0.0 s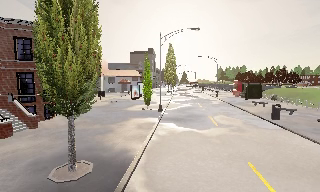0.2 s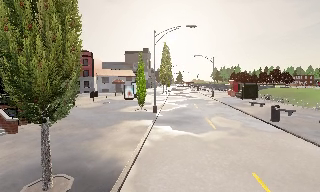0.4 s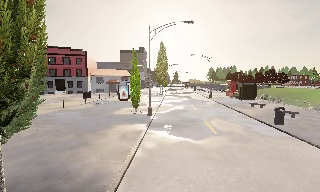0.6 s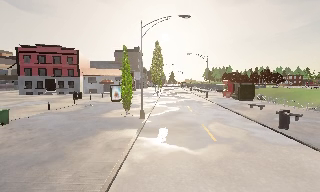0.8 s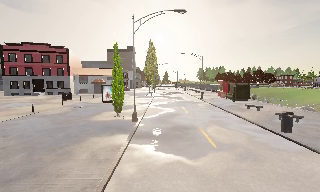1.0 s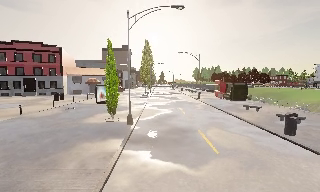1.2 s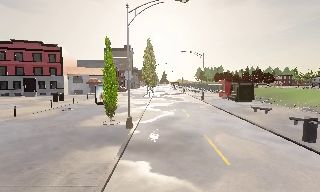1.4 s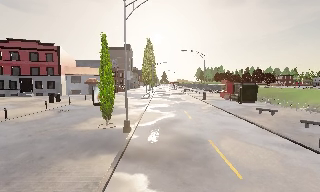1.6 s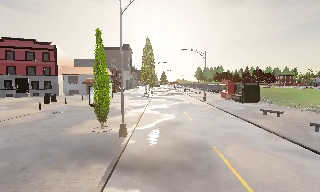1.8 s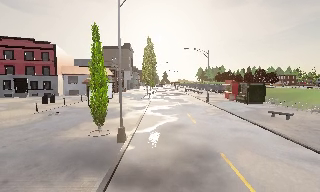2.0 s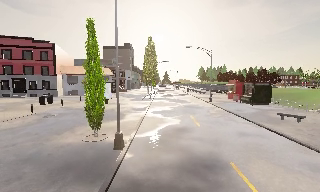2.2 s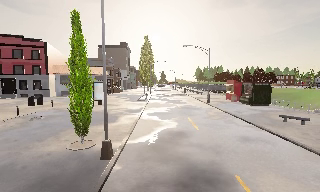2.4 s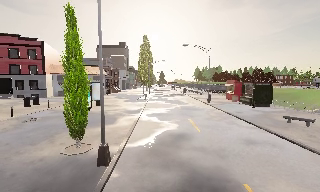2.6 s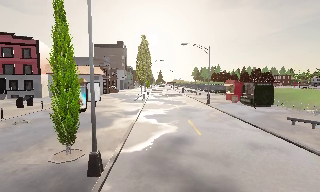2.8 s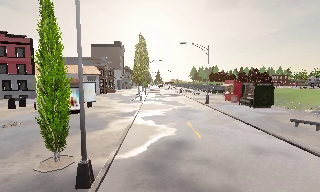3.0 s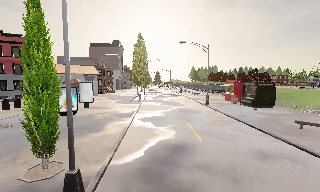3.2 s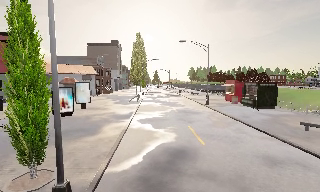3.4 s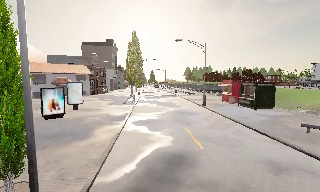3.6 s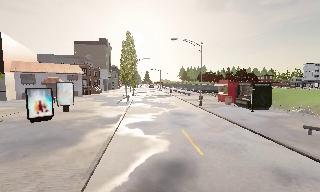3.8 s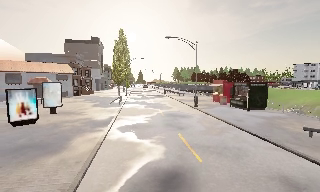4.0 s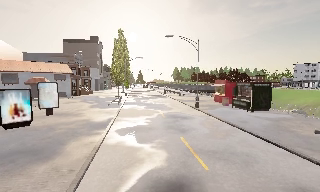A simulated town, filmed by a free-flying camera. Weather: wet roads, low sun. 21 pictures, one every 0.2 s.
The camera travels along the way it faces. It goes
forward.
0.0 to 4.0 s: The camera pans to its right, which is clockwise from overhead, by about 15 degrees. It travels forward, about 15 m, so what stands in front looms larger. It loses speed.
The film runs backward here.
